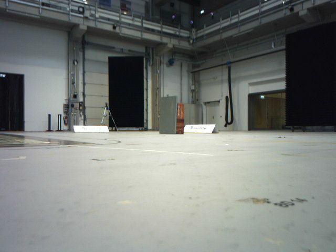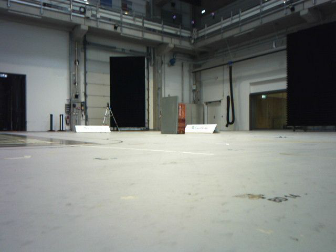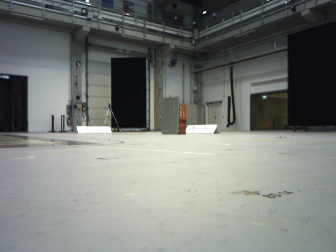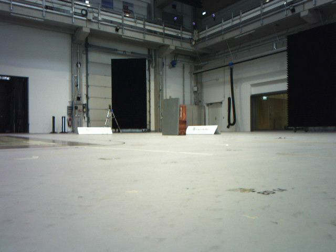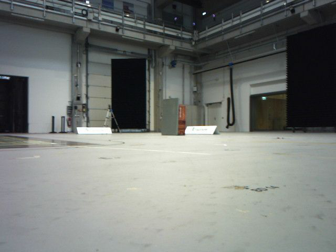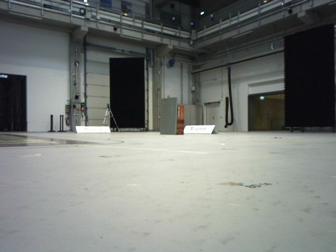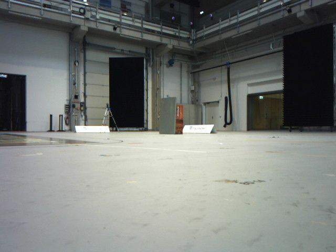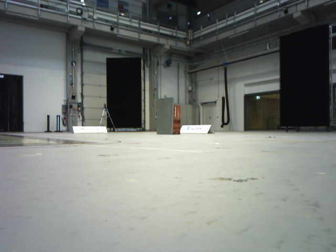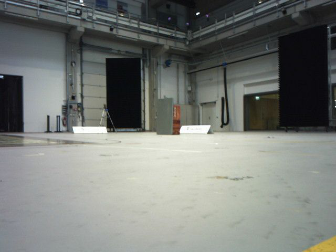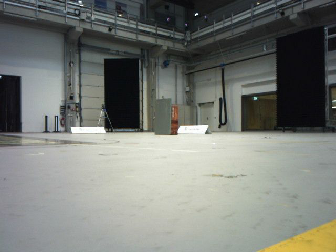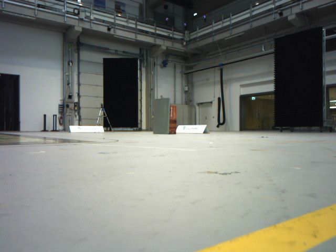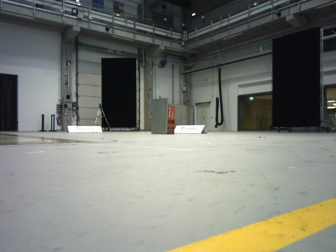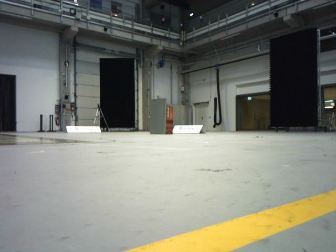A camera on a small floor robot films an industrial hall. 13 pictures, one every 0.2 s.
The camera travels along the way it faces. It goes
backward.
0.0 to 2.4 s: The camera travels backward, about 0.5 m, so what stands in front gets smaller.
The film runs backward here.
